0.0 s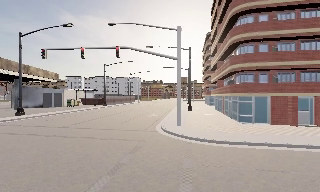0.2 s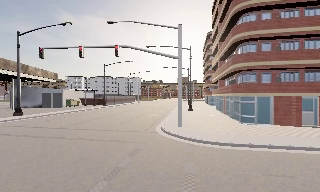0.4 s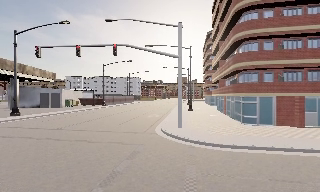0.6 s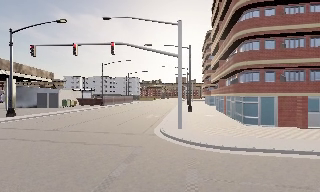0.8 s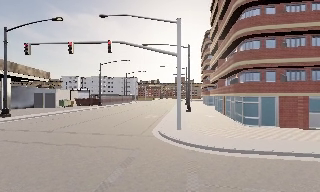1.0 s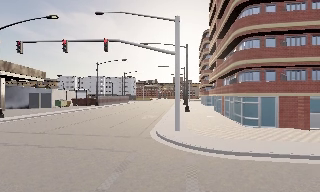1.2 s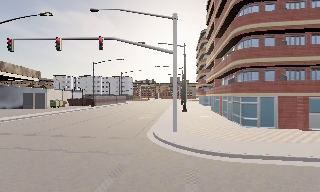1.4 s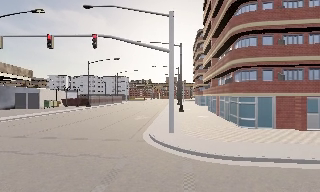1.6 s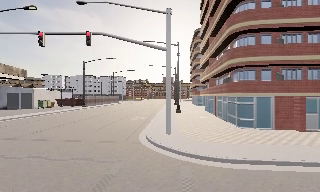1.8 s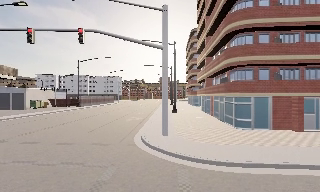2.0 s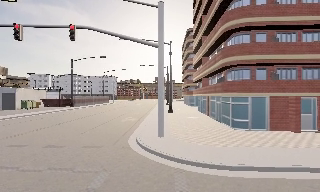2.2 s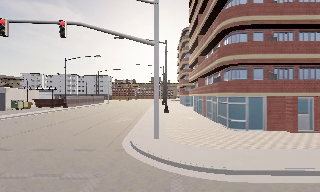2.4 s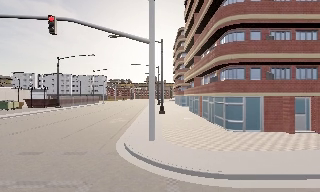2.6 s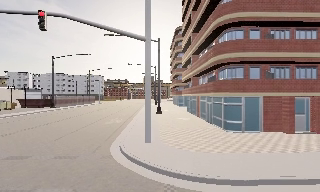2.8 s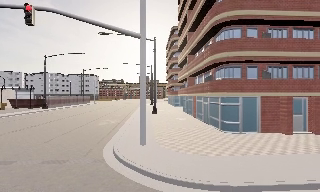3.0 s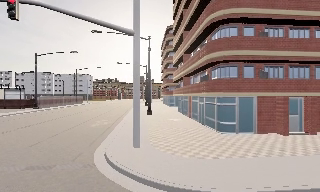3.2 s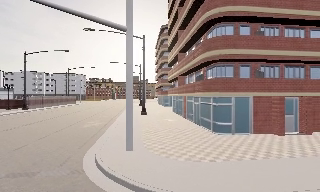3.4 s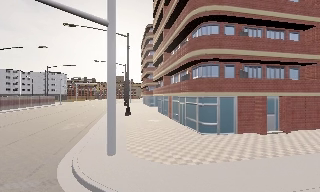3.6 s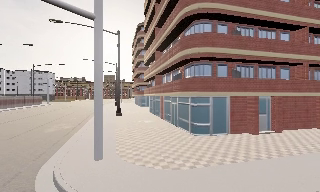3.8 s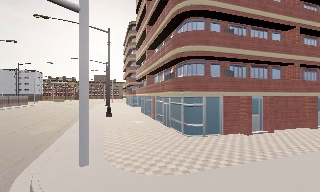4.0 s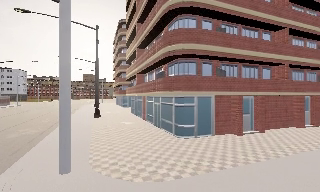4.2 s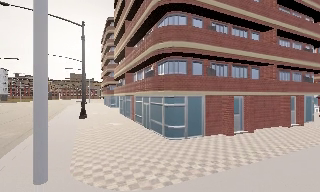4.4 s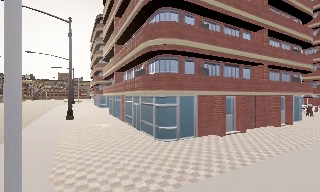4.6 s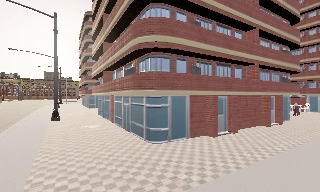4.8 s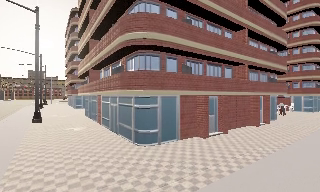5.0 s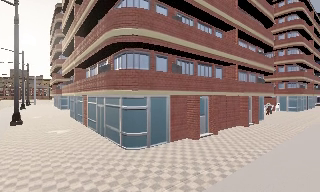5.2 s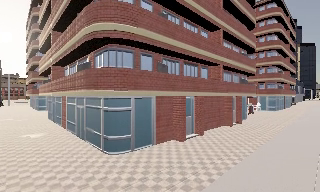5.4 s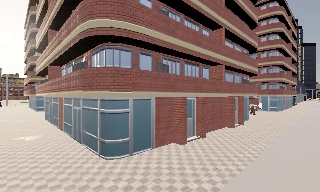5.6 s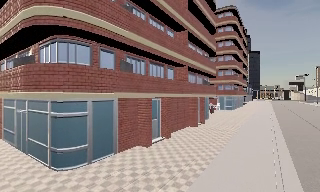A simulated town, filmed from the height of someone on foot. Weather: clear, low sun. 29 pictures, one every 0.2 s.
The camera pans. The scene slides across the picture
to the left.
The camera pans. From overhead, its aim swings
clockwise.
0.0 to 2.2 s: The camera travels forward, about 4 m, so what stands in front looms larger.
2.2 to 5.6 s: The scene slides to the left, as the camera pans about 55 degrees to its right. It travels forward, about 6 m.
The film runs forward here.
